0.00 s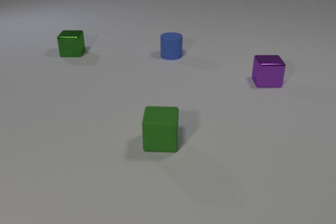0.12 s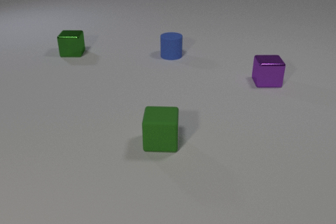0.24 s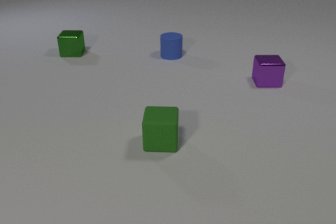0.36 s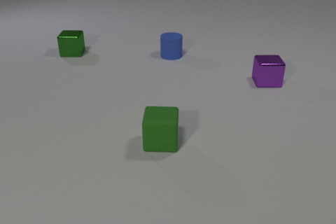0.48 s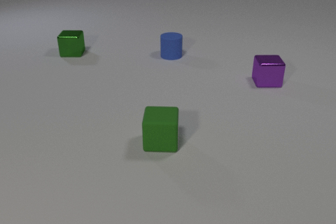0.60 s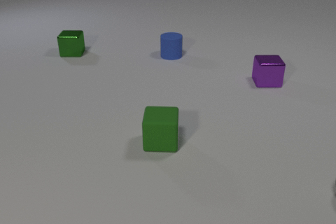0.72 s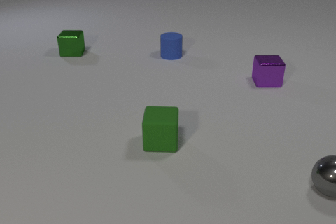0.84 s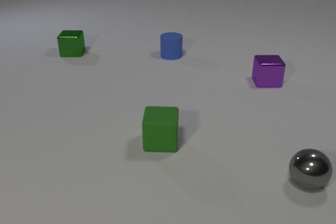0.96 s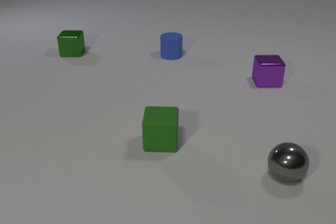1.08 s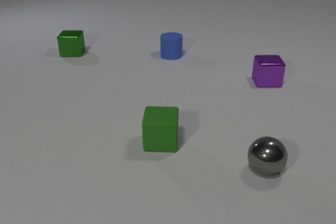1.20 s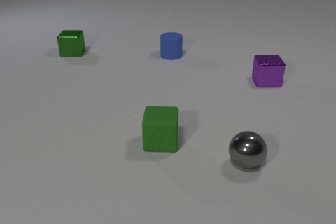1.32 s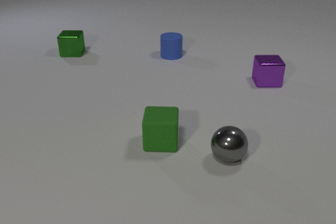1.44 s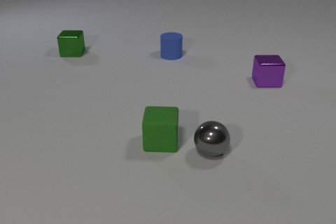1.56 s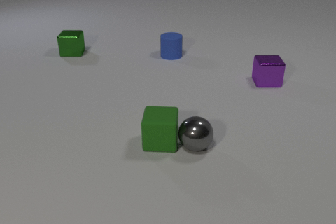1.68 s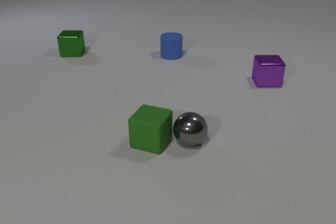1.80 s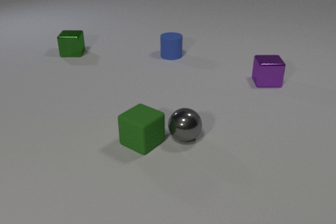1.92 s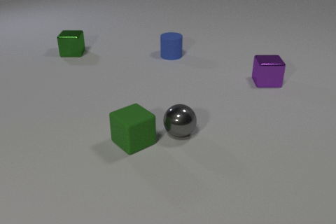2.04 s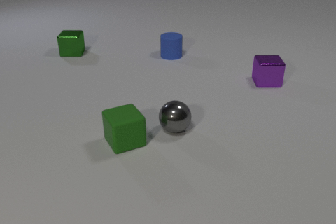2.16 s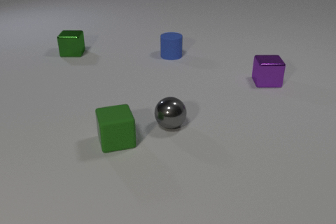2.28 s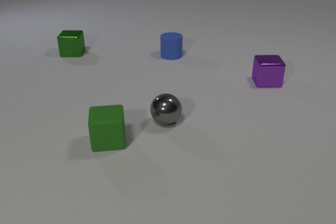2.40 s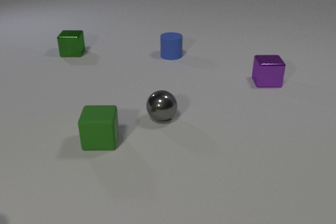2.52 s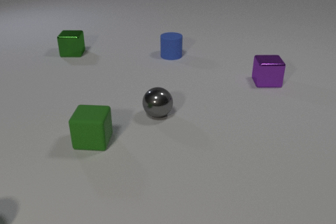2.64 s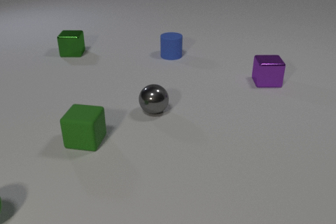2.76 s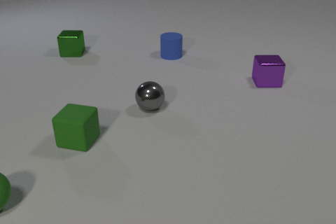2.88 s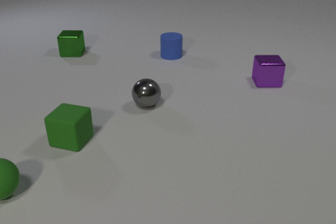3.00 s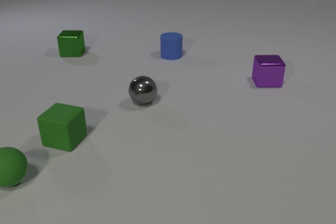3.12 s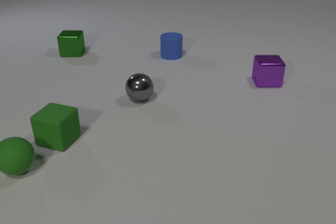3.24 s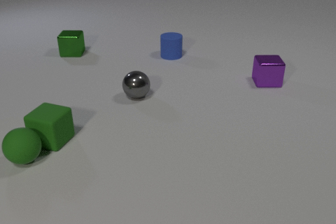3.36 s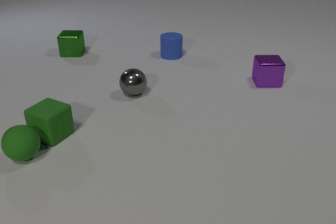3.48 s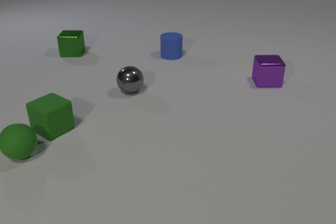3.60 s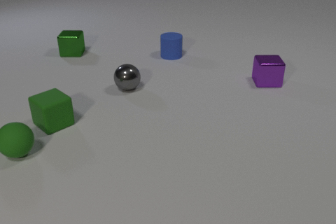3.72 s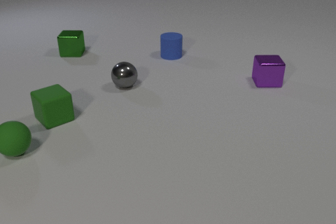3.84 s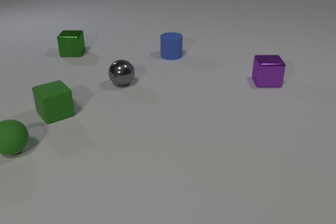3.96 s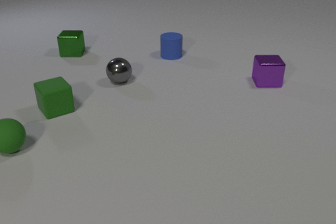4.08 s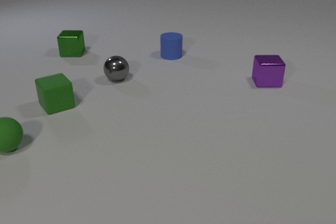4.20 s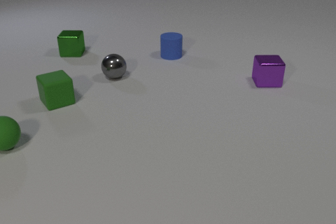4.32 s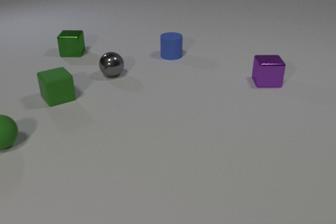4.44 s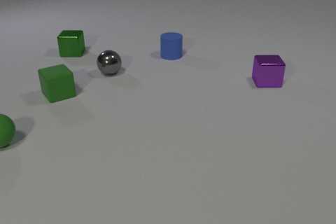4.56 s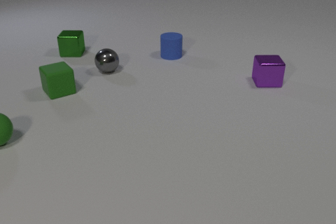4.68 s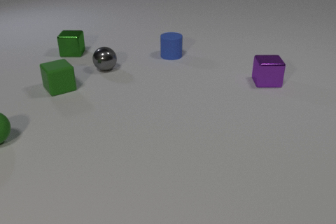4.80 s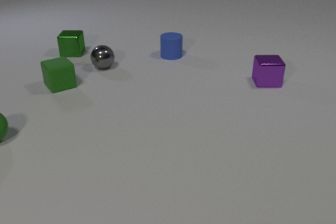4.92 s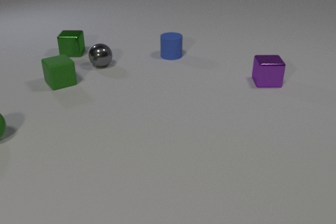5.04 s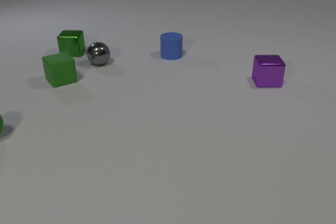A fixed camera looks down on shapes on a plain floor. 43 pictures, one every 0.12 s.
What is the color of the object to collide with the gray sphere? green.
How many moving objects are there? 3.
How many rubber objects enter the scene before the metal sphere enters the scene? 0.
0.00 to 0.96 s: The gray metal sphere comes in at the right edge, rolls to the left.
0.96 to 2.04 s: The gray metal sphere rolls to the left and away from the camera. The green rubber cube slides to the left, spins clockwise seen from above by about 60 degrees, its near face sliding to the left. The gray metal sphere and the green rubber cube collide.
2.04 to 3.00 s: The gray metal sphere rolls away from the camera and to the left. The green rubber cube slides to the left, spins so that its near face slides to the left, clockwise seen from above. The green rubber sphere comes in at the left edge, rolls away from the camera and to the right.
3.00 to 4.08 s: The gray metal sphere rolls away from the camera and to the left. The green rubber cube slides away from the camera, spins so that its near face slides to the left, clockwise seen from above. The green rubber sphere rolls away from the camera. The green rubber cube and the green rubber sphere collide.
4.08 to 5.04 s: The gray metal sphere rolls away from the camera and to the left. The green rubber cube slides away from the camera. The green rubber sphere rolls away from the camera and to the left.
